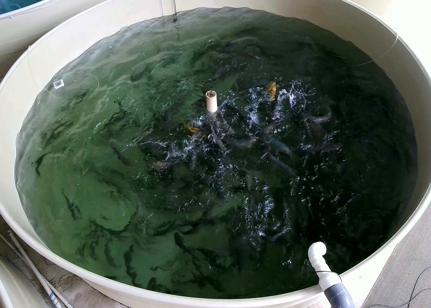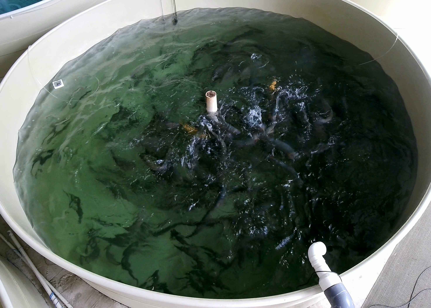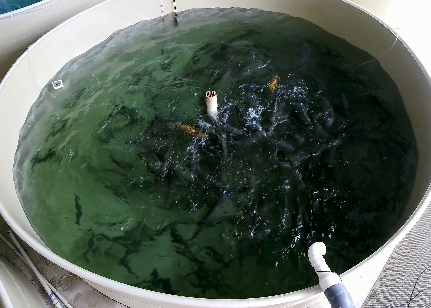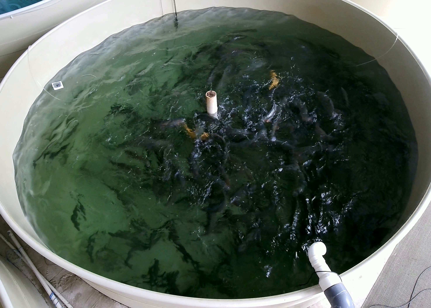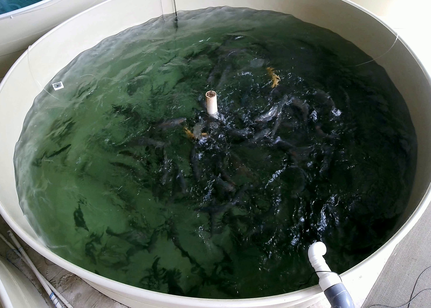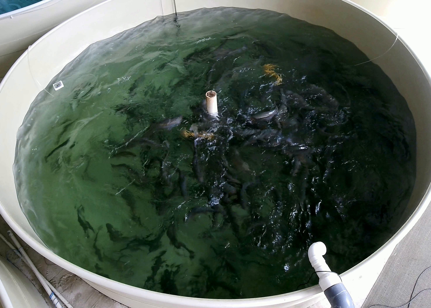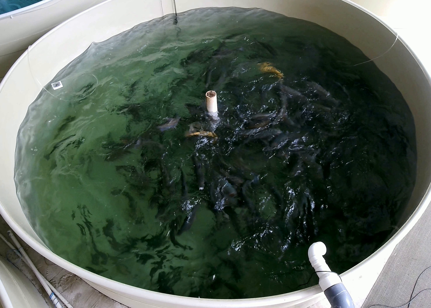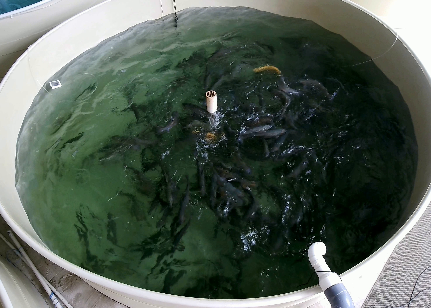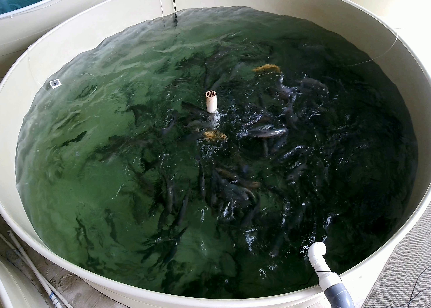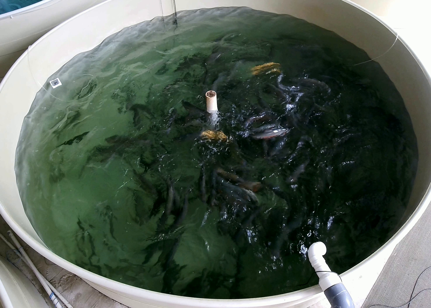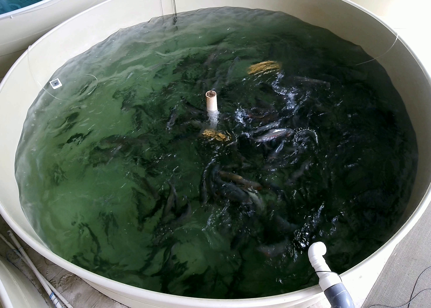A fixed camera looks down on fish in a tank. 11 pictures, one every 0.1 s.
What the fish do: Weak feeding.
